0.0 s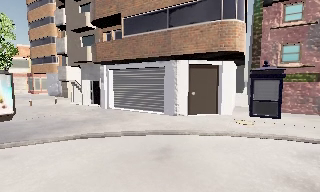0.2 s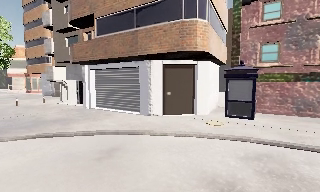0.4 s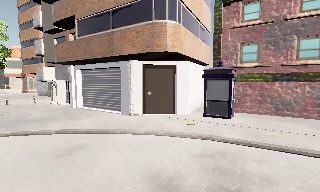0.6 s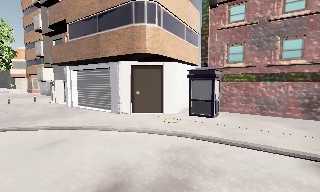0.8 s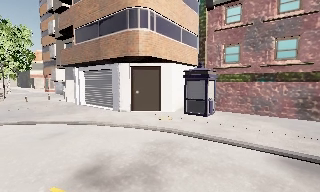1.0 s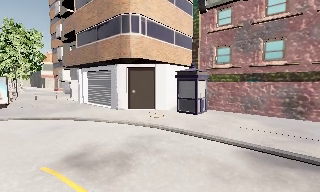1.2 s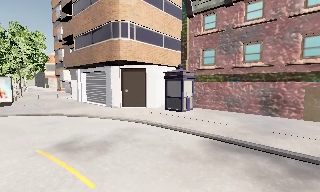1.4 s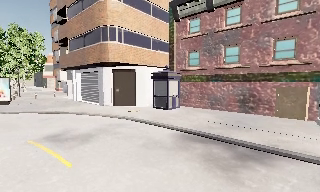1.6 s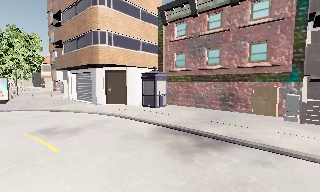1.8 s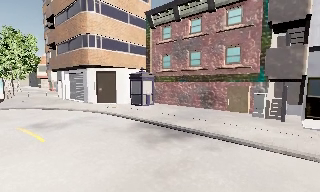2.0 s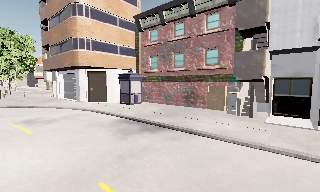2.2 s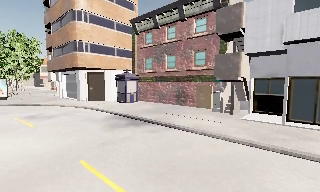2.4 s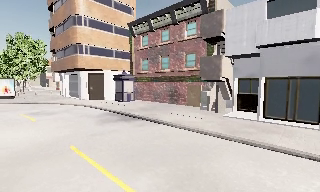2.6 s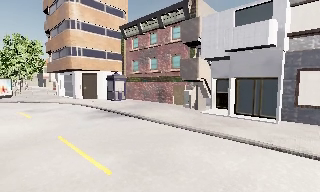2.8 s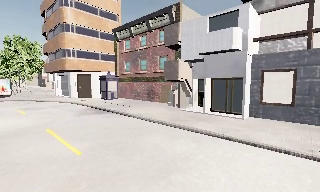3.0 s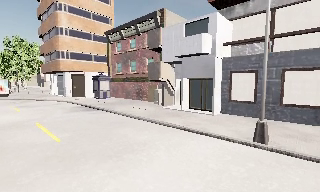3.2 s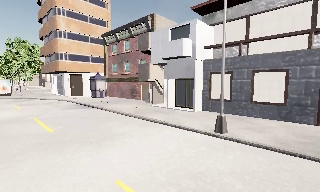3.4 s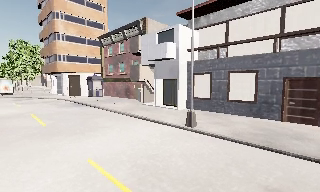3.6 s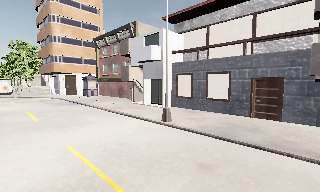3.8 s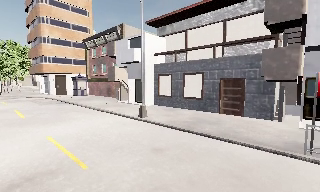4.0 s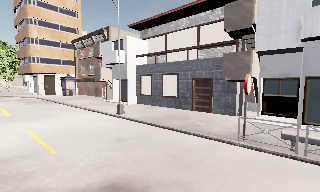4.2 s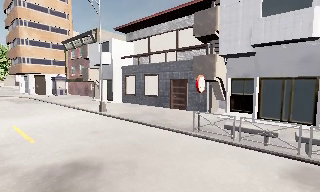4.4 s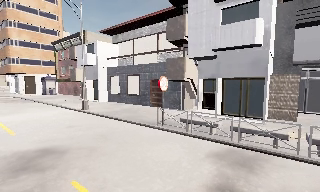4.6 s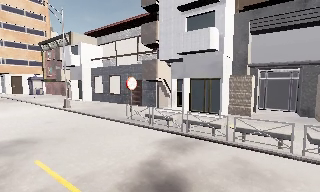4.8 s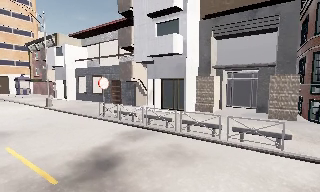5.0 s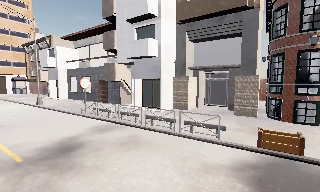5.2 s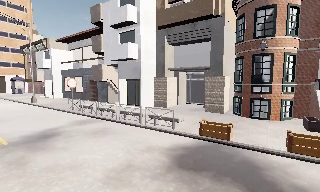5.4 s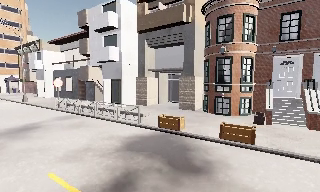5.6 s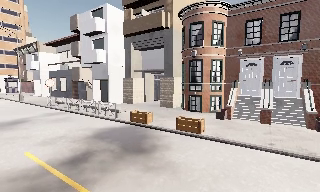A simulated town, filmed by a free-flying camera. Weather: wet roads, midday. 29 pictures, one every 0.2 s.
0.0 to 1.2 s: The camera pans to its left, which is counterclockwise from overhead, by about 15 degrees. It travels to its right and backward, about 7 m, so close, fixed things drift to the left.
1.2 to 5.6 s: The camera travels to its right and backward, about 35 m, so close, fixed things drift to the left.
The film runs forward here.
